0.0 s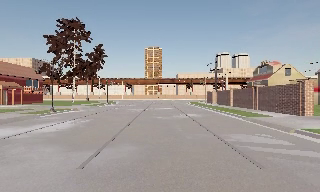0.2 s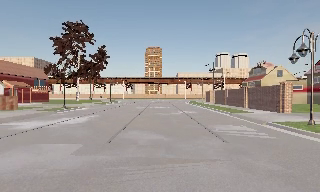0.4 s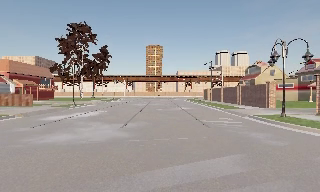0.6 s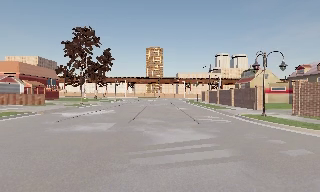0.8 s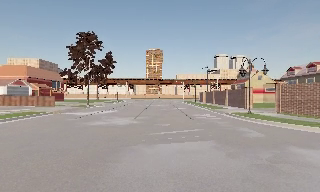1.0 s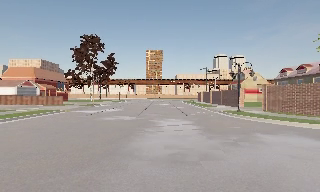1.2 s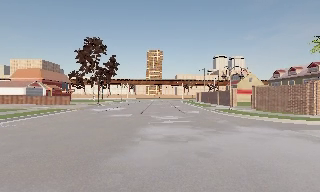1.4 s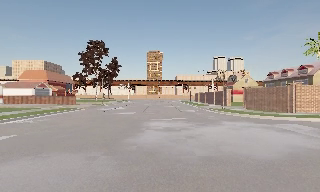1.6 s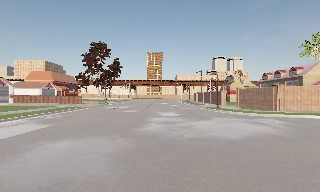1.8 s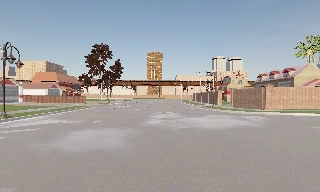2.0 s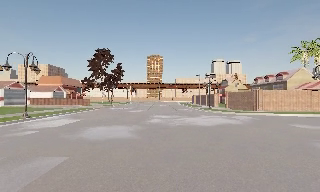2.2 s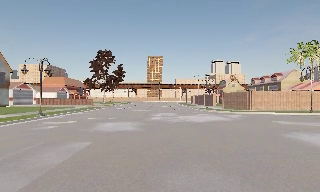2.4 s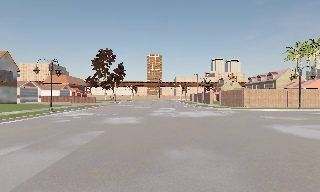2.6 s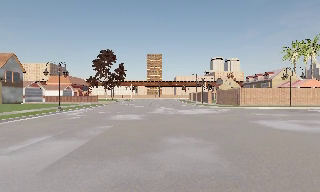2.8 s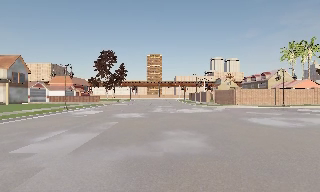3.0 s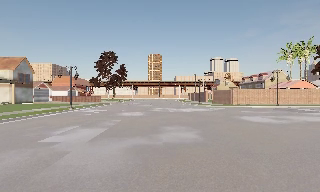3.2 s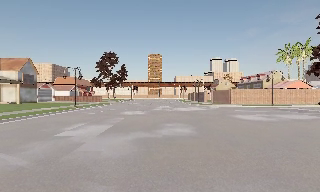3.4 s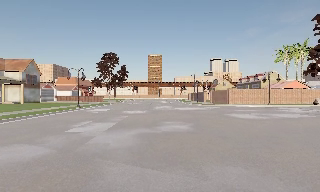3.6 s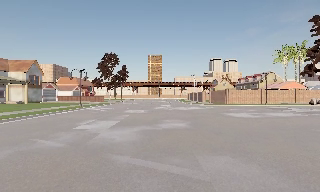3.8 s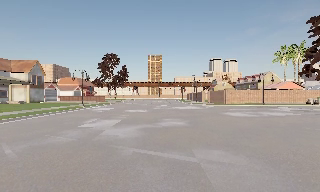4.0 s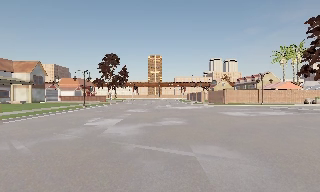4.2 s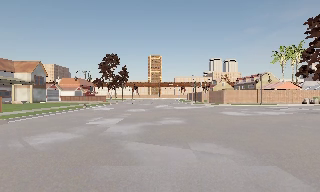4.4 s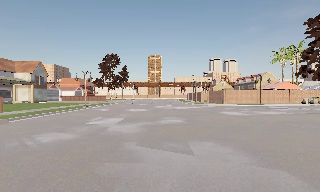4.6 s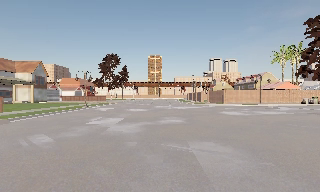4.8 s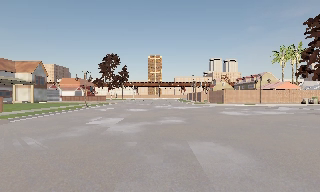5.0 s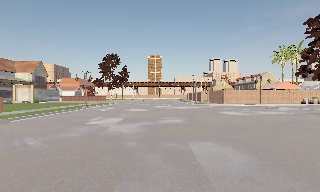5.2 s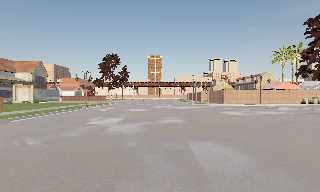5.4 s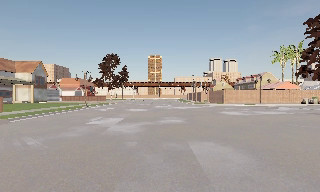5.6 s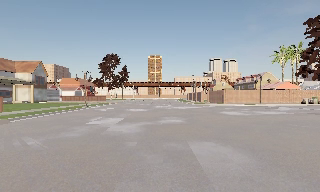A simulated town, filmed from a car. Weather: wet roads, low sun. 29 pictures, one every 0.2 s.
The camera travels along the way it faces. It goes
backward.
0.0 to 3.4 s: The camera travels backward, about 25 m, so what stands in front gets smaller. It loses speed.
3.4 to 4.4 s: The camera travels backward, about 2 m, so what stands in front gets smaller. It loses speed.
4.4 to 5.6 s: The camera keeps its place and its aim.
The film runs backward here.
